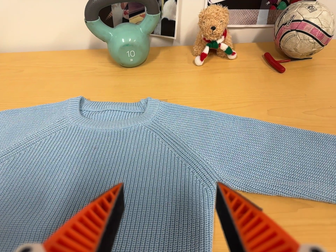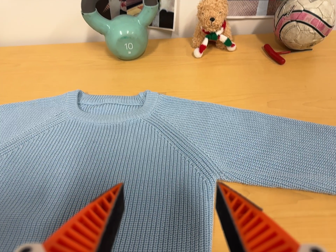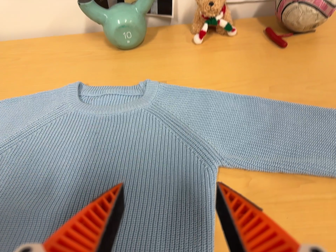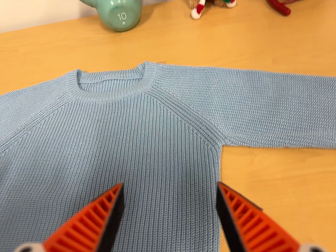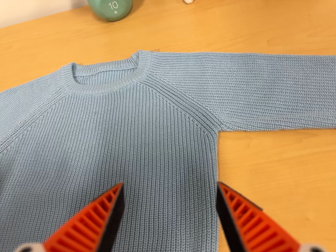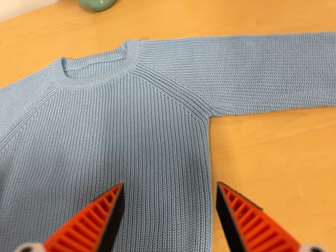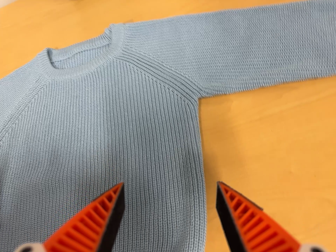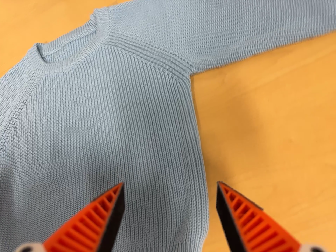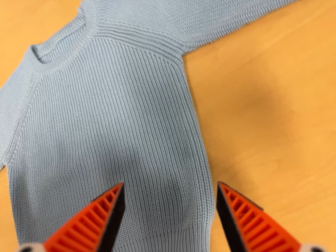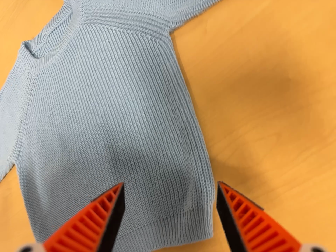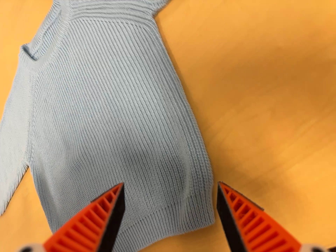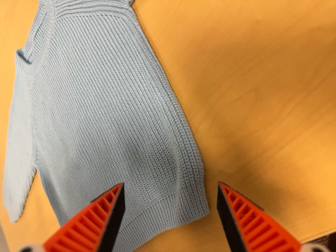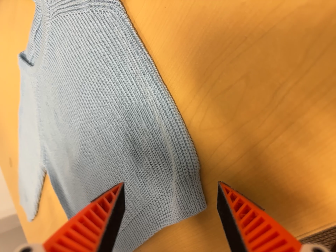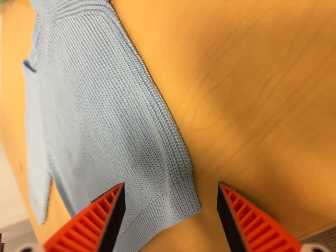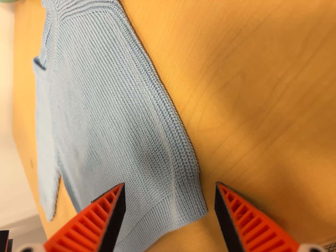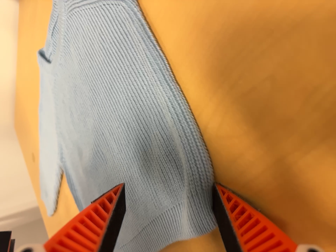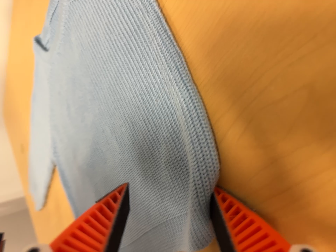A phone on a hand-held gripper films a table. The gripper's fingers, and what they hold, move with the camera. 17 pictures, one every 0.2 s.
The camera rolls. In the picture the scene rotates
counterclockwise.
The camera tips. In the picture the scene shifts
upward.
0.0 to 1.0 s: The camera travels to its right, about 5 cm. Its aim tips toward the bottom of its view by about 15 degrees, and the scene shifts upward. It rolls about its line of sight by about 15 degrees, and the scene rotates counterclockwise.
1.0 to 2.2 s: The camera pans to its left by about 20 degrees. It travels to its right, about 16 cm. Its aim tips toward the bottom of its view by about 20 degrees, and the scene shifts upward. It rolls about its line of sight by about 35 degrees, and the scene rotates counterclockwise.
2.2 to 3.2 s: The camera travels forward, about 5 cm, so what stands in front looms larger.
The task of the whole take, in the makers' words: fold up.
The film runs forward here.
